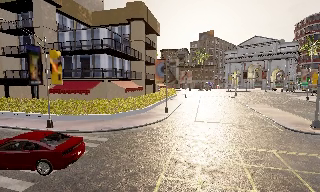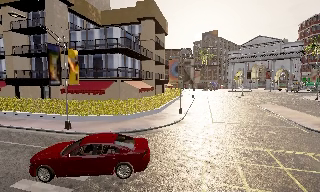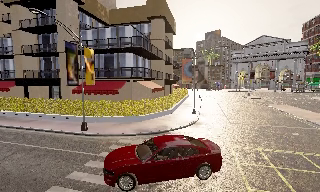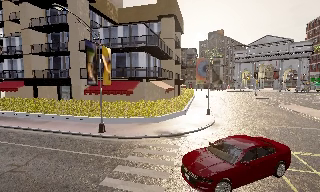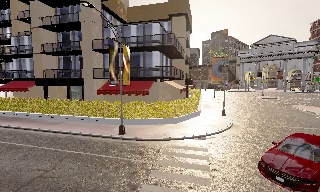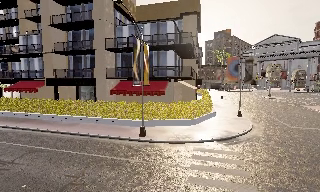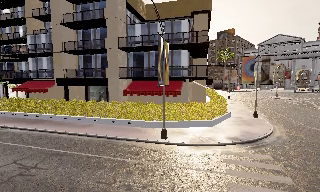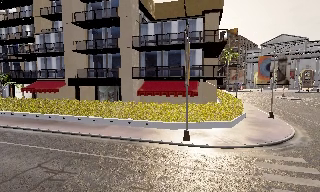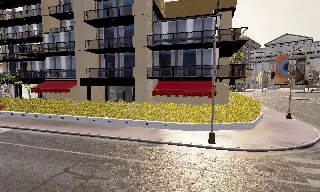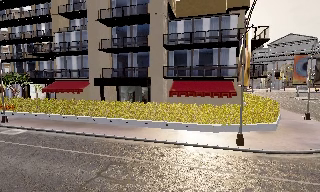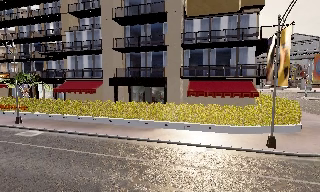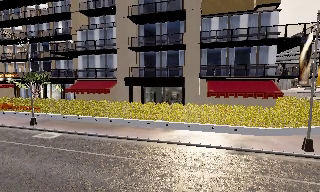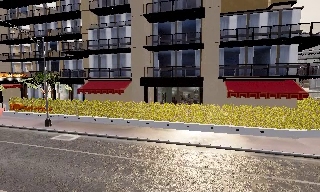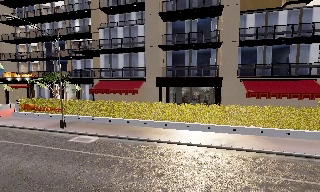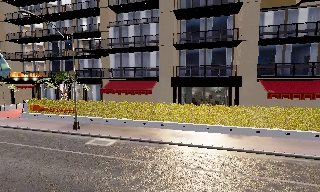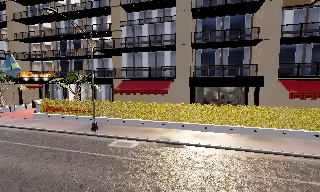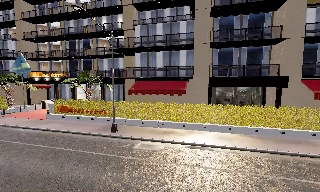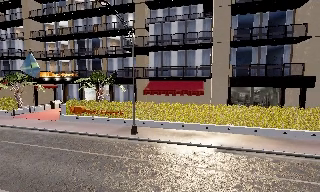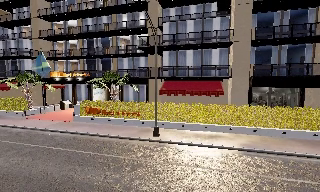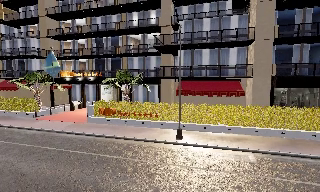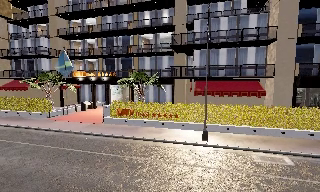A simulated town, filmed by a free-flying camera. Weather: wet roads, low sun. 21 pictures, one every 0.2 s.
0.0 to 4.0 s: The camera travels to its left, about 30 m, so close, fixed things drift to the right.
The film runs backward here.
